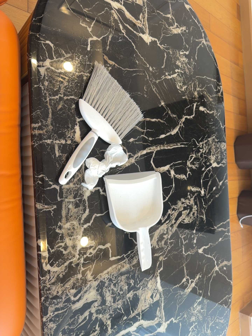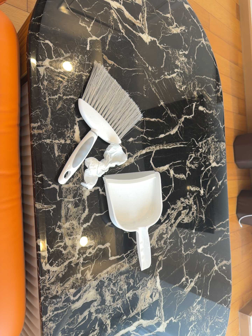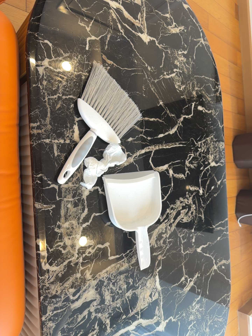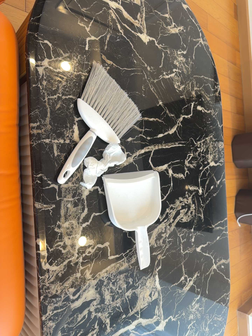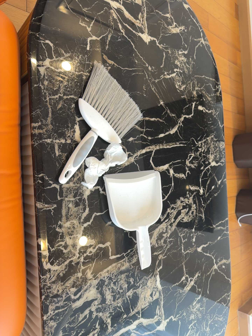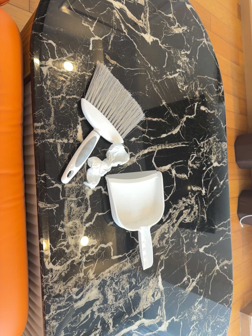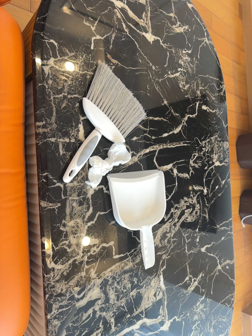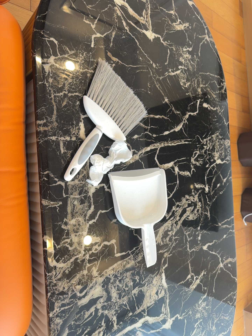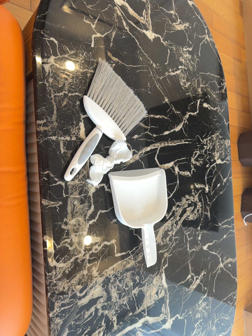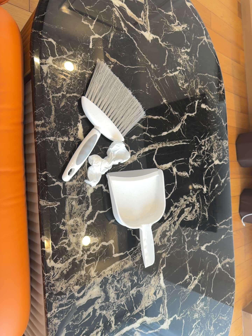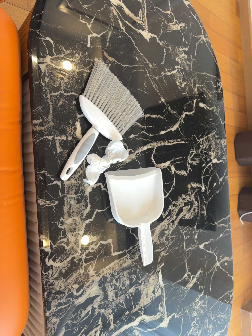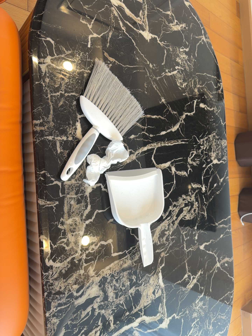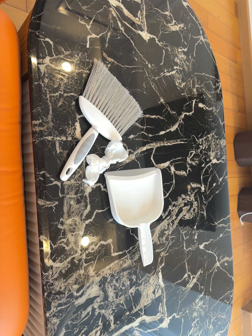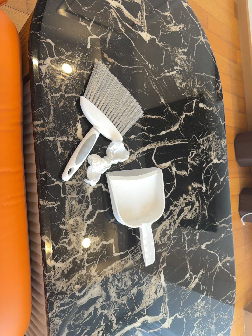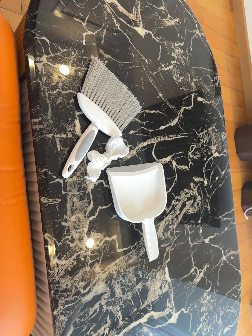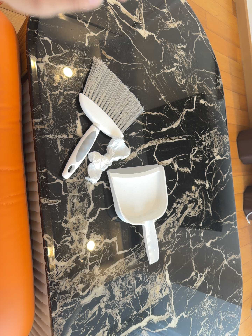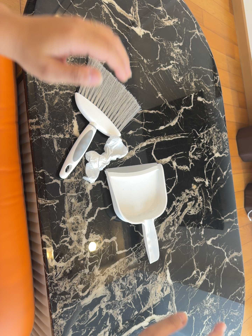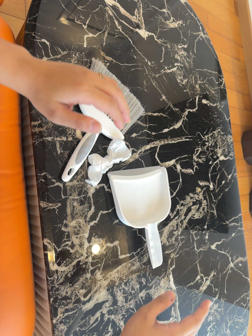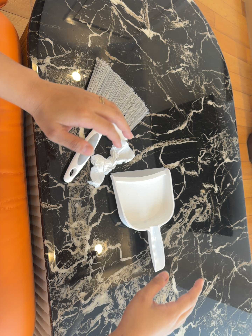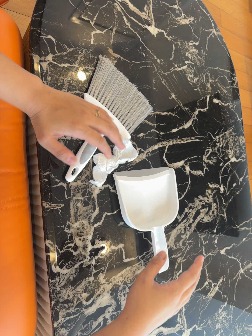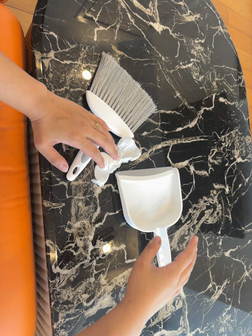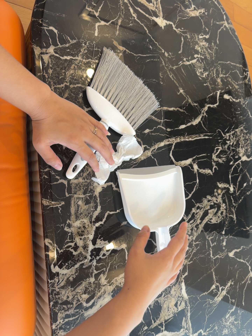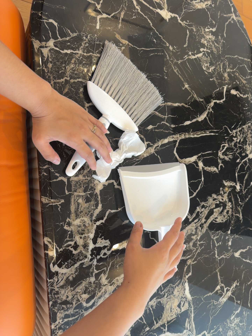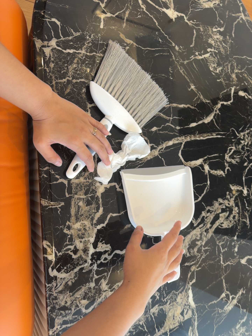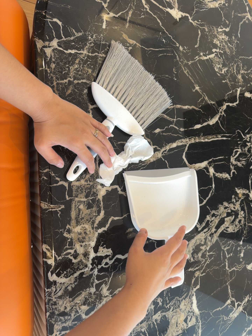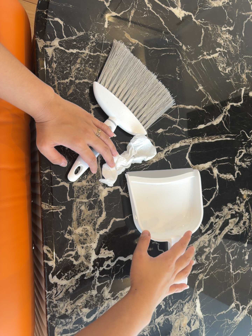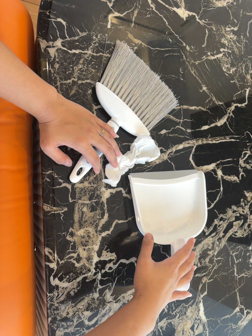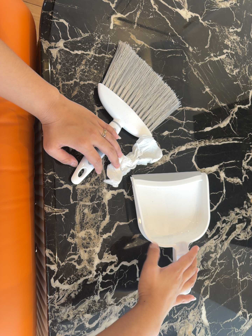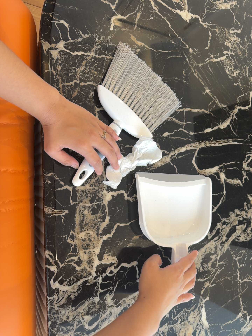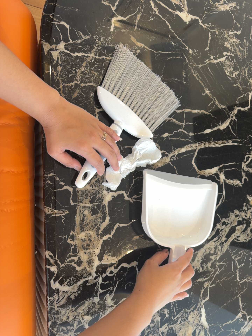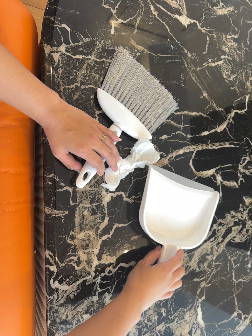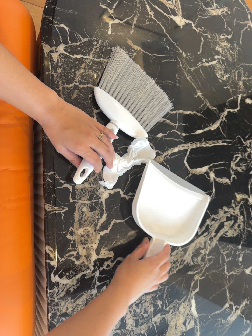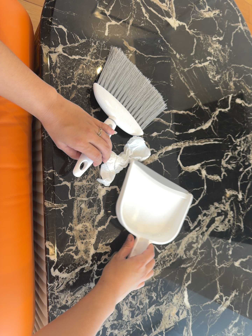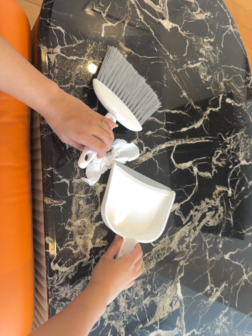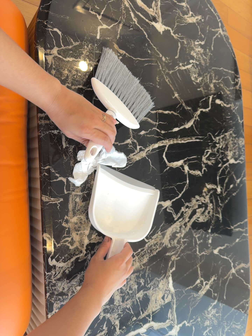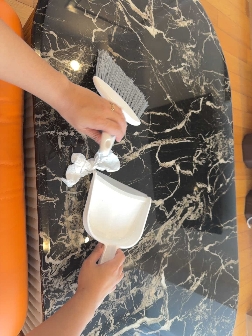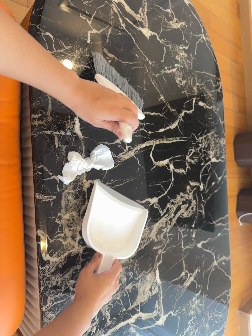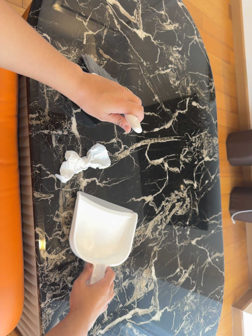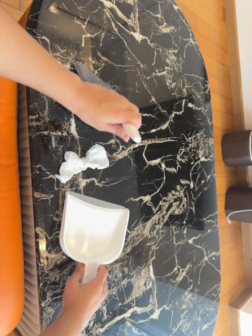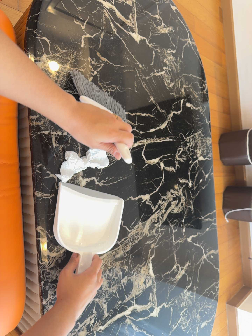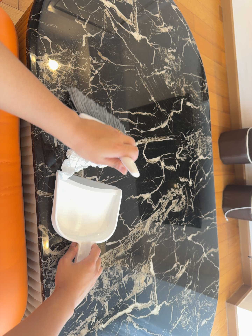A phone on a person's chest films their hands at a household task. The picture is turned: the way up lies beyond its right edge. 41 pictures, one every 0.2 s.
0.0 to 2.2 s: The camera keeps its place and its aim.
2.2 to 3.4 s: The camera shifts only a little, or ends up much as it began.
3.4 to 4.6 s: The camera travels forward, about 7 cm, so what stands in front looms larger.
4.6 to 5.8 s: The camera shifts only a little, or ends up much as it began.
5.8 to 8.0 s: The camera swings to its right by about 15 degrees, and the scene slides to the left. It travels backward and to its left, about 14 cm, so what stands in front gets smaller.
The film runs forward here.
